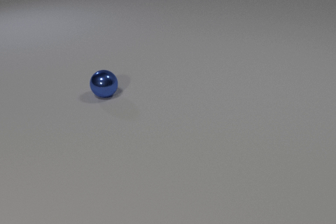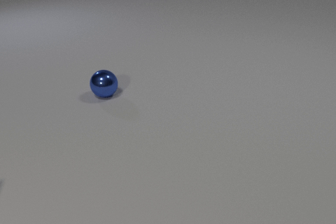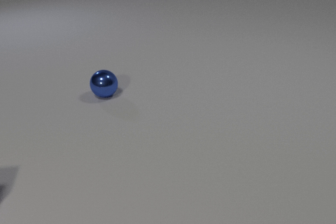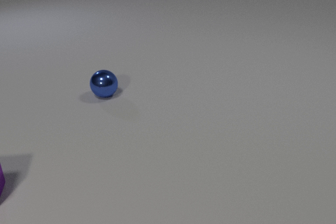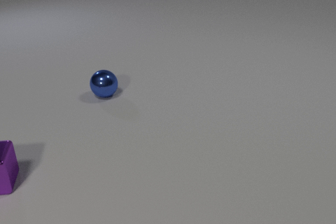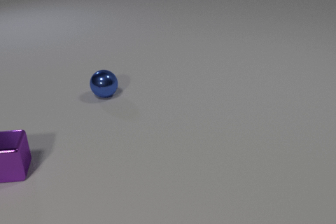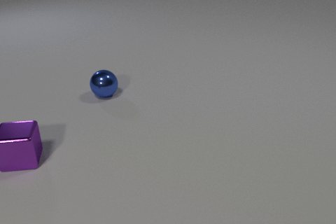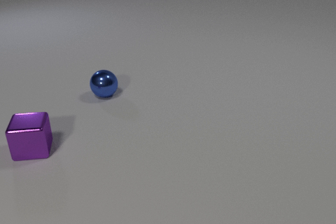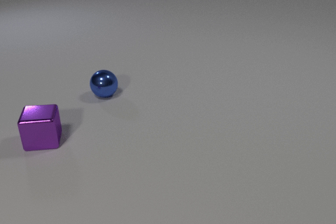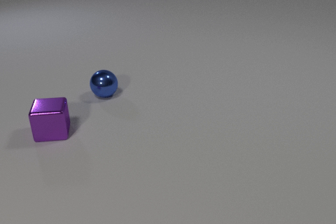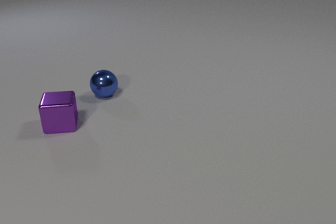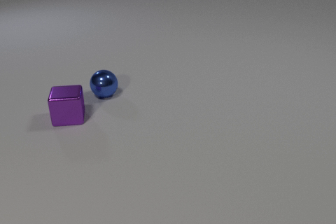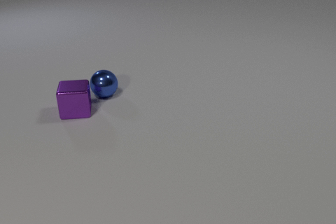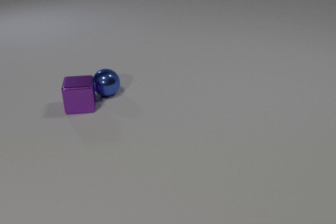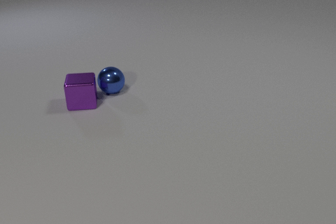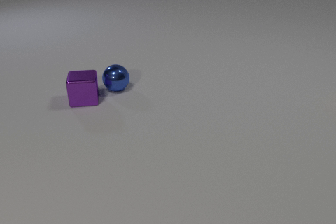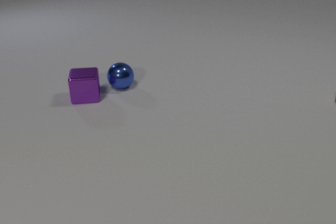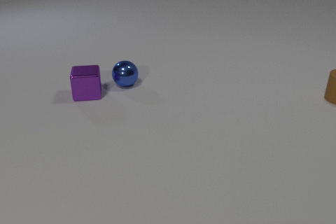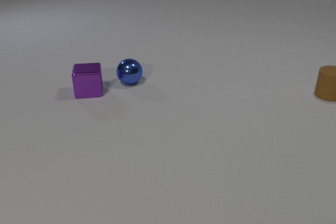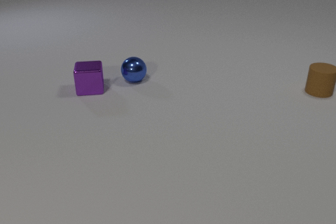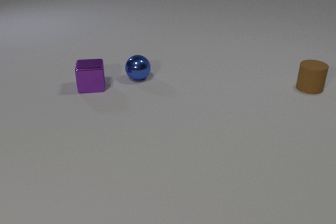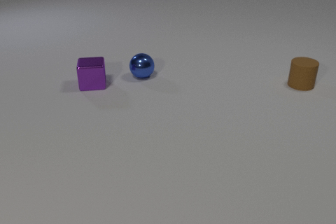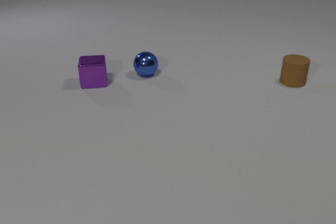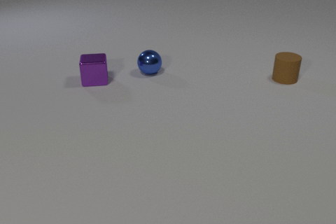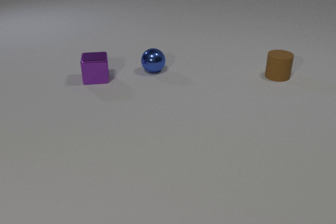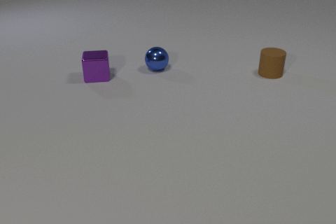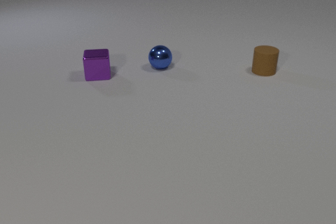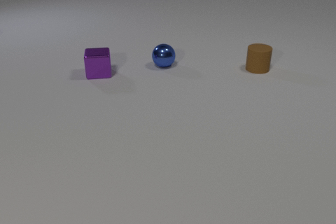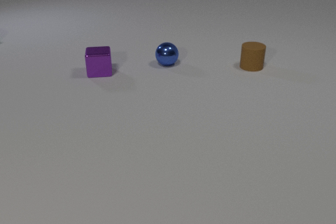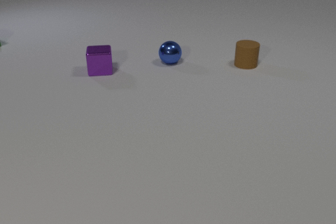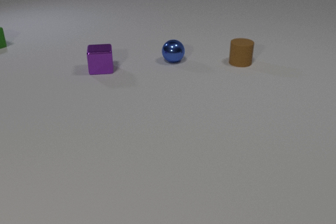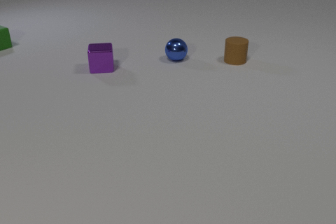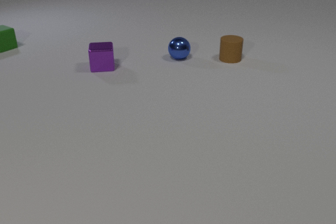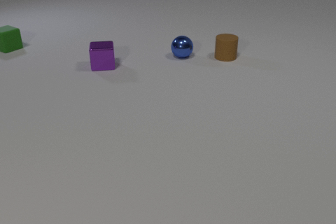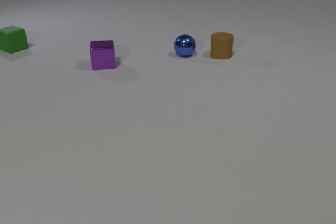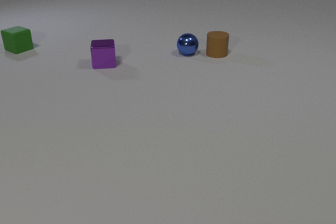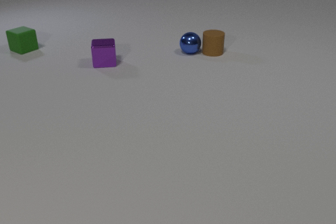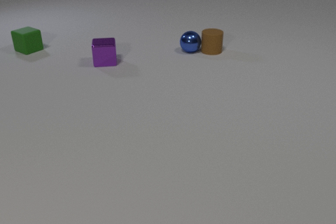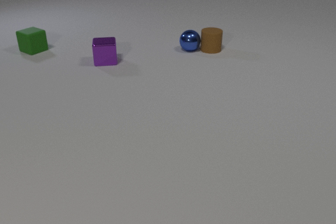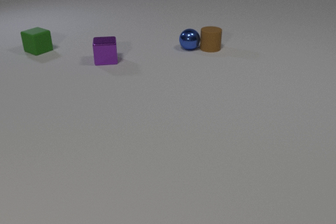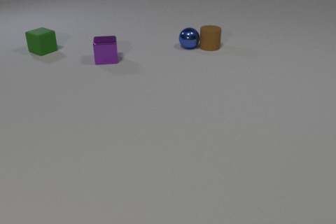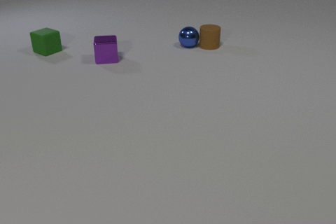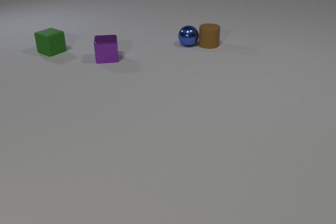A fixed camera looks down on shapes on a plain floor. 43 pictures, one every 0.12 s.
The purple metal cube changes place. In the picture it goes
away from the camera.
The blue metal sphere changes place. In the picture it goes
away from the camera.
0.00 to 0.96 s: The purple metal cube comes in at the left edge, slides away from the camera and to the right.
0.96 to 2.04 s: The purple metal cube slides away from the camera and to the right. The blue metal sphere rolls to the right and away from the camera. The brown rubber cylinder comes in at the right edge, slides to the left. The purple metal cube and the blue metal sphere collide.
2.04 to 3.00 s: The purple metal cube slides away from the camera. The blue metal sphere rolls away from the camera and to the right. The brown rubber cylinder slides to the left and away from the camera.
3.00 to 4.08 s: The purple metal cube slides away from the camera. The blue metal sphere rolls away from the camera and to the right. The green rubber cube comes in at the left edge, slides to the right and toward the camera. The brown rubber cylinder slides to the left and away from the camera.
4.08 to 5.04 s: The purple metal cube slides away from the camera. The blue metal sphere rolls away from the camera. The green rubber cube slides to the right and toward the camera. The brown rubber cylinder slides away from the camera and to the left. The blue metal sphere and the brown rubber cylinder collide.
What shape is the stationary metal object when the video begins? sphere.
What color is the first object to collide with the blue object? purple.
How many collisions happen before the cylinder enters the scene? 1.
